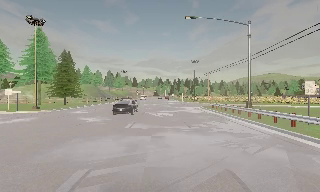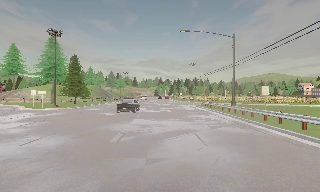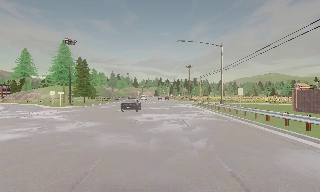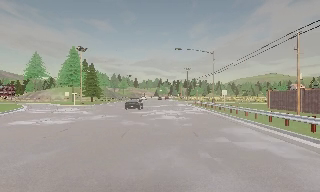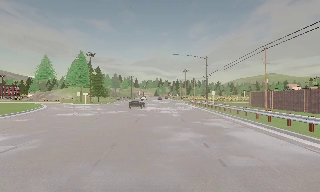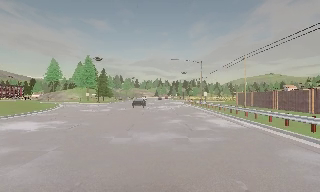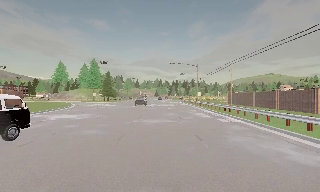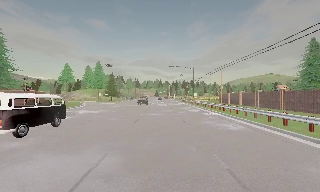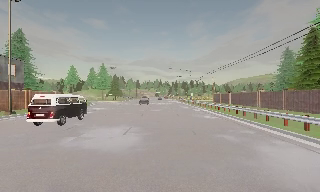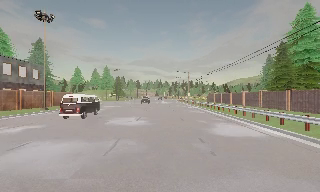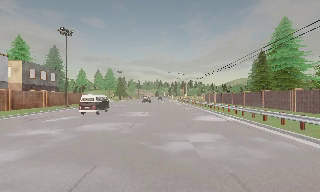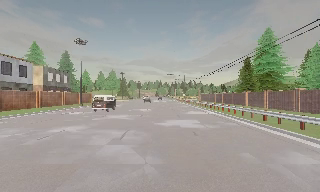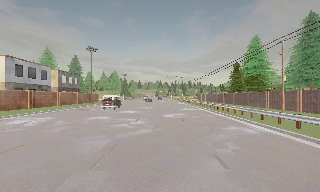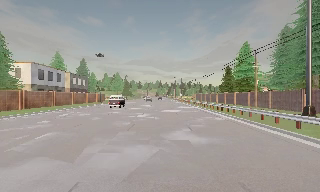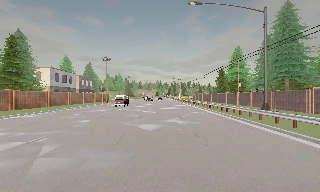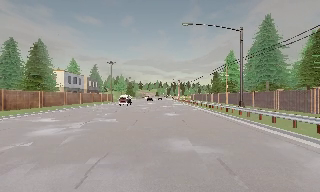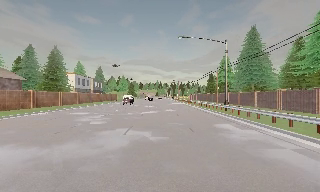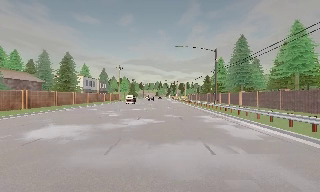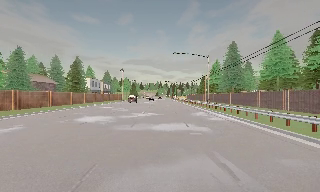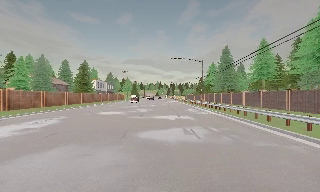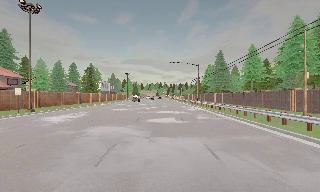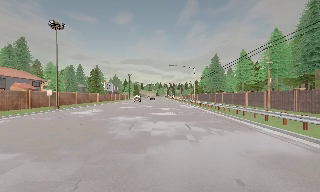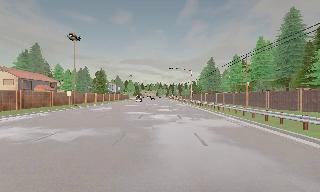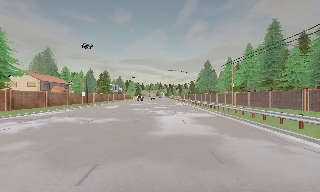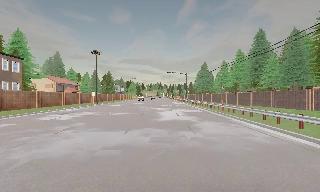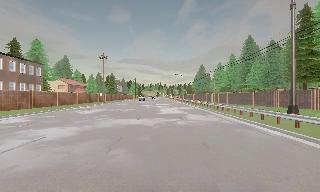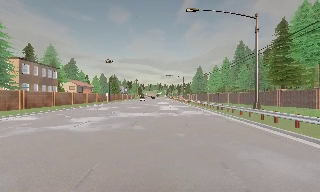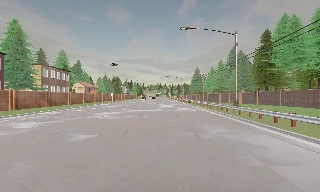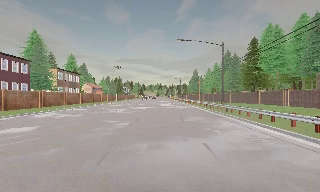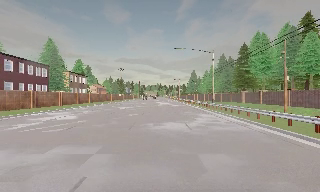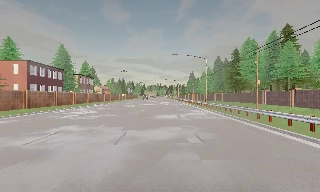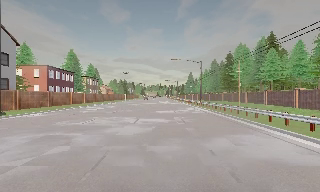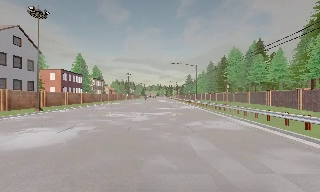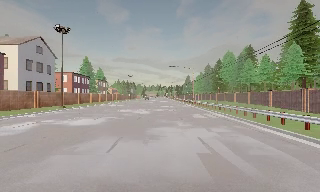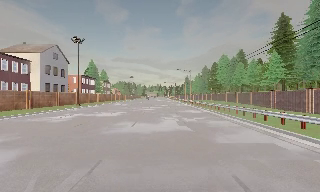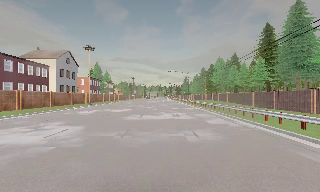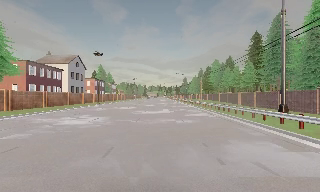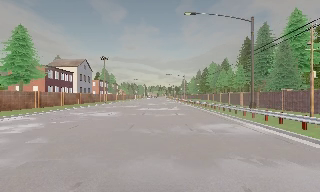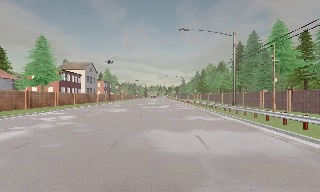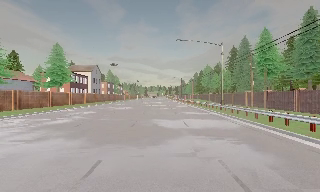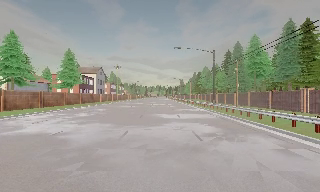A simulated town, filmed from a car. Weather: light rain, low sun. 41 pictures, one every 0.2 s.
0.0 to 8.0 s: The camera travels backward, about 180 m, so what stands in front gets smaller.
The film runs backward here.
